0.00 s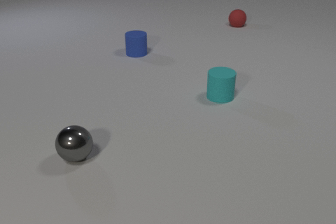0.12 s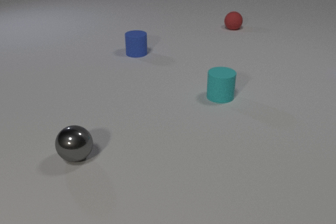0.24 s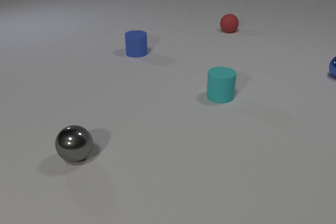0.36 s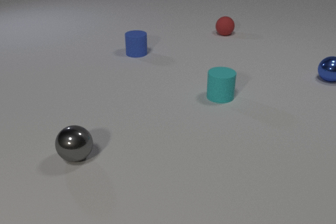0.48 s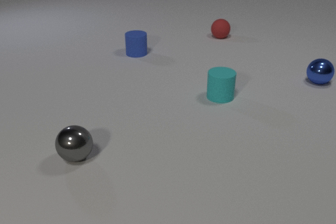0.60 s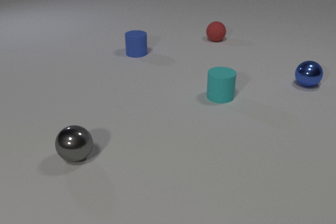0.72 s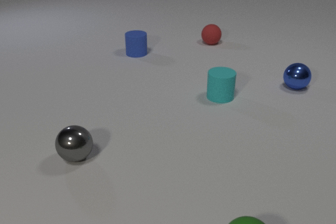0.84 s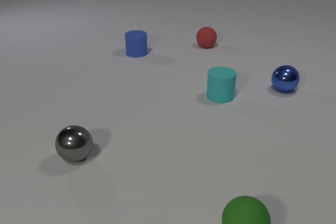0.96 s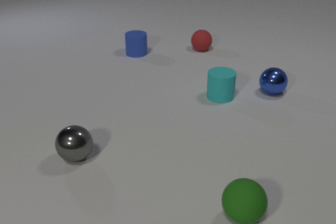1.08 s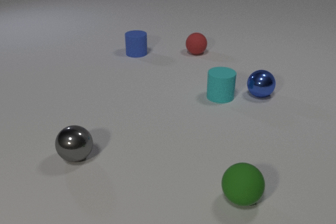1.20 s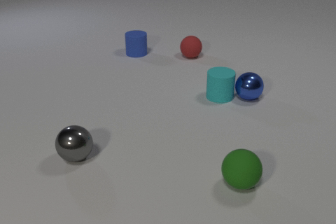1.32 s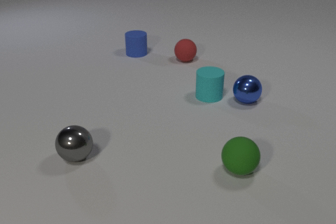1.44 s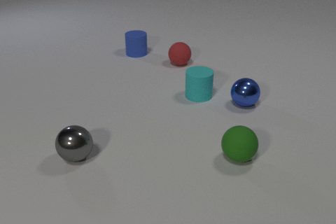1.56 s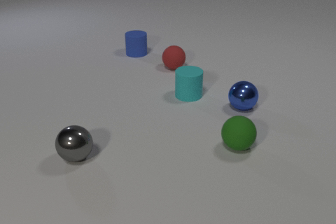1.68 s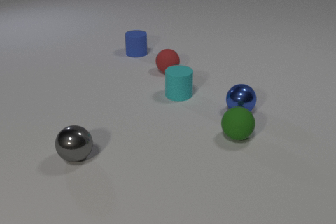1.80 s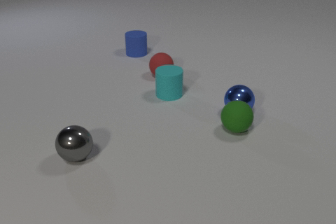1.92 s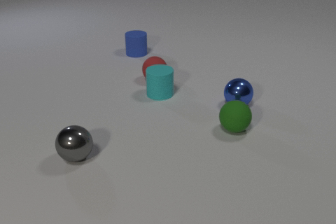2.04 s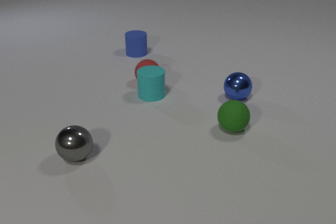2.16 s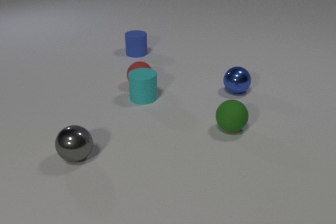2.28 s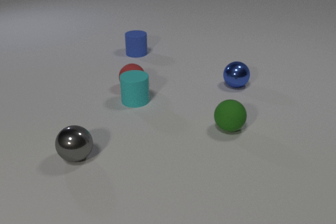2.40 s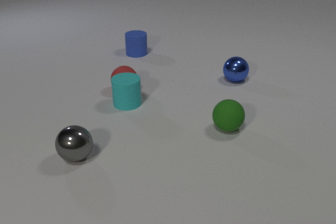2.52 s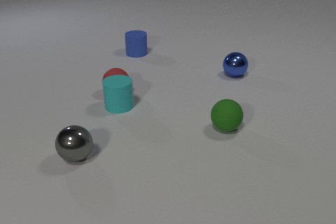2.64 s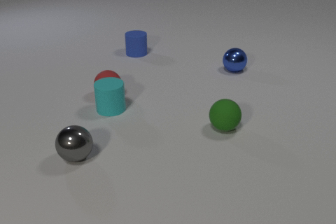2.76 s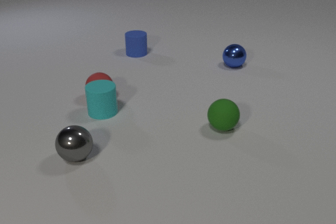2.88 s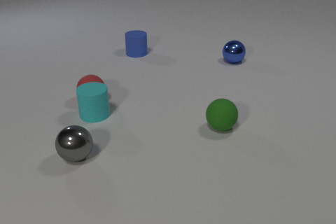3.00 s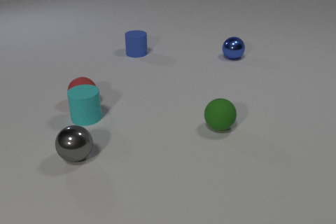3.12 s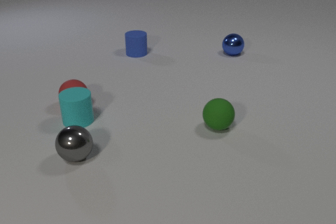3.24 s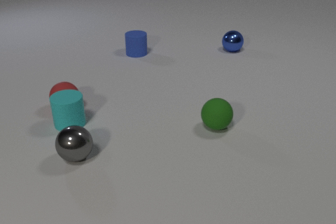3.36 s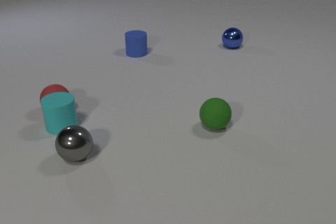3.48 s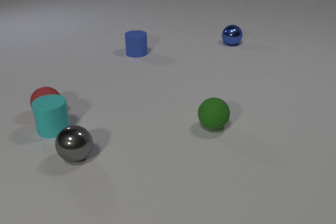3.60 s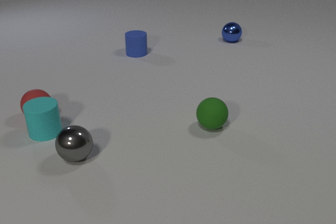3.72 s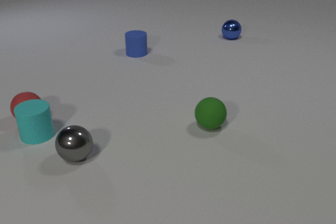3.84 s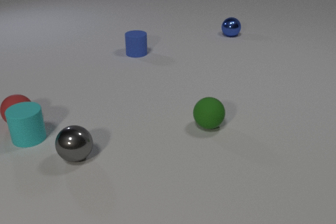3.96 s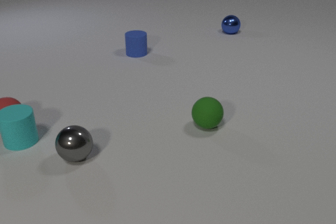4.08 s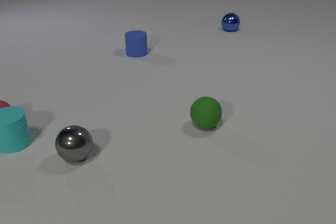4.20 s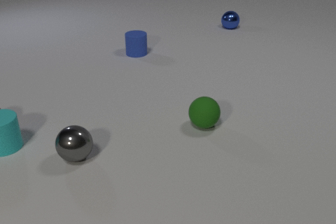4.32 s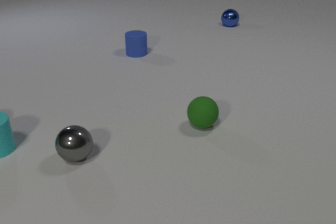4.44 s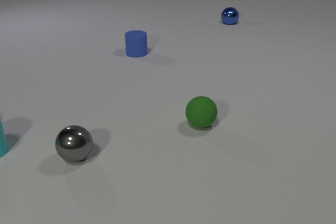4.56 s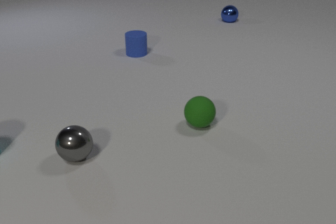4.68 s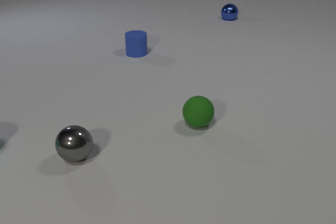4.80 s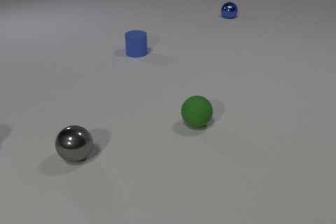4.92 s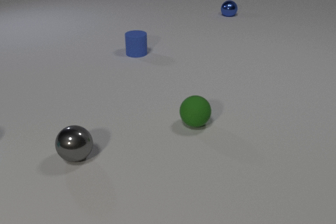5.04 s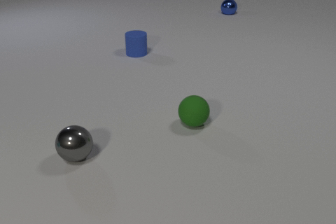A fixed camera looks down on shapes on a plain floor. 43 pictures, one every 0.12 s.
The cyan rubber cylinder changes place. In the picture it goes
to the left.
The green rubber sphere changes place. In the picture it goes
away from the camera.
0.00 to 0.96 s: The blue metal sphere comes in at the right edge, rolls to the left and toward the camera. The red rubber sphere rolls toward the camera and to the left. The green rubber sphere comes in at the bottom edge, rolls away from the camera.
0.96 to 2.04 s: The blue metal sphere rolls to the left and toward the camera. The cyan rubber cylinder slides to the left. The red rubber sphere rolls toward the camera and to the left. The green rubber sphere rolls away from the camera. The blue metal sphere and the cyan rubber cylinder collide. The blue metal sphere and the green rubber sphere collide. The cyan rubber cylinder and the red rubber sphere collide.
2.04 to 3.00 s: The blue metal sphere rolls away from the camera. The cyan rubber cylinder slides to the left and toward the camera. The red rubber sphere rolls to the left and toward the camera. The green rubber sphere rolls to the left.
3.00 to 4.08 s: The blue metal sphere rolls away from the camera. The cyan rubber cylinder slides to the left. The red rubber sphere rolls to the left. The green rubber sphere rolls to the left.
4.08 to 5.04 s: The blue metal sphere rolls away from the camera. The cyan rubber cylinder slides to the left, leaves at the left edge. The red rubber sphere rolls to the left, leaves at the left edge. The green rubber sphere rolls to the left.
Are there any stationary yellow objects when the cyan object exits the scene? no.
What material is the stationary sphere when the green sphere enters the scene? metal.
How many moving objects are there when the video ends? 2.
